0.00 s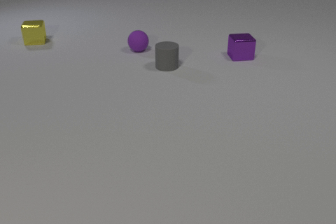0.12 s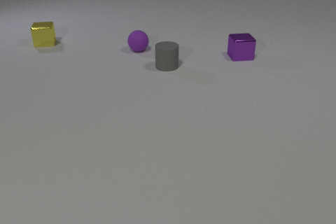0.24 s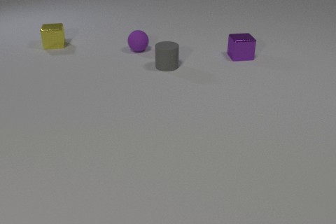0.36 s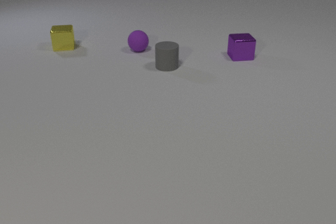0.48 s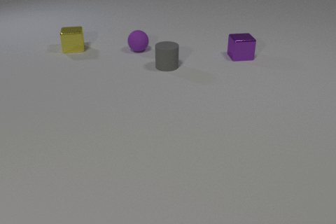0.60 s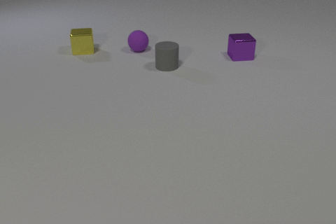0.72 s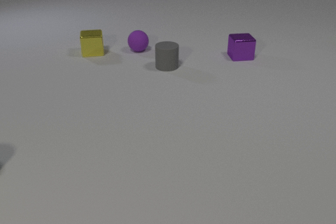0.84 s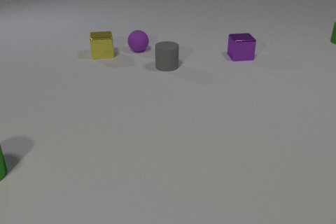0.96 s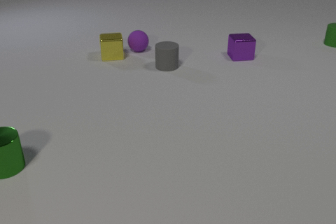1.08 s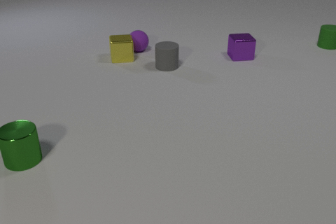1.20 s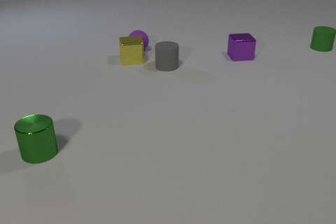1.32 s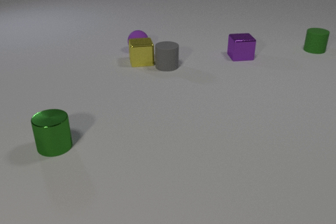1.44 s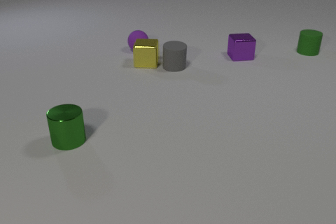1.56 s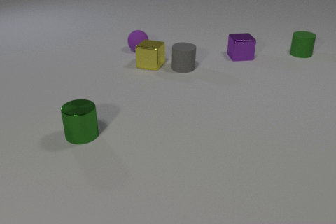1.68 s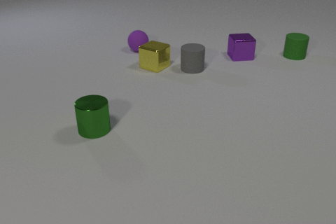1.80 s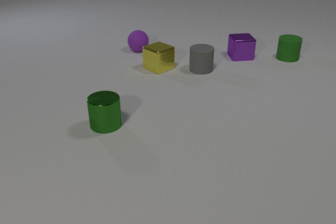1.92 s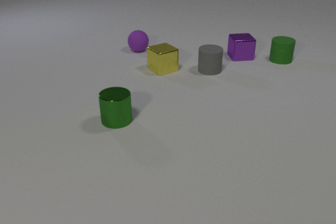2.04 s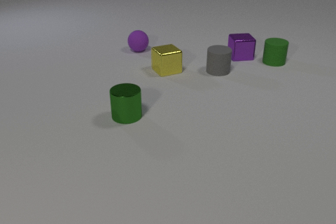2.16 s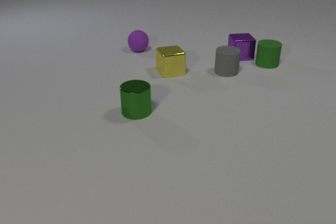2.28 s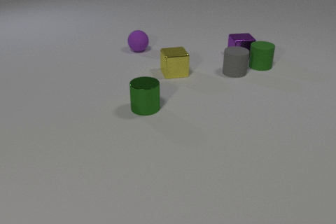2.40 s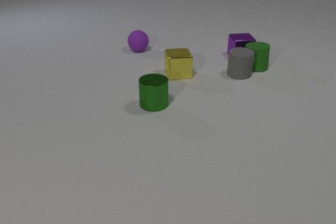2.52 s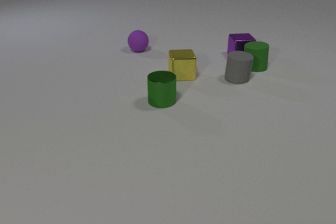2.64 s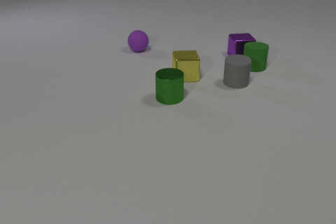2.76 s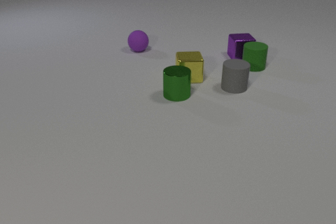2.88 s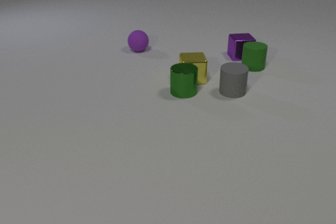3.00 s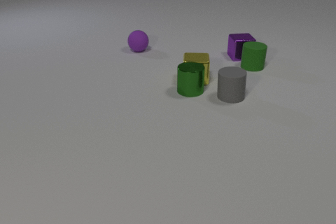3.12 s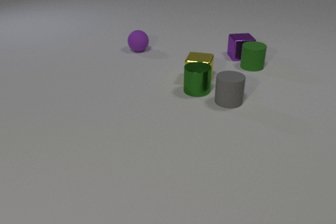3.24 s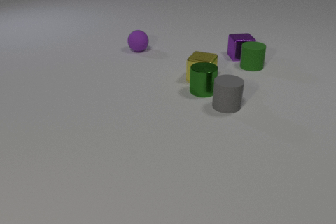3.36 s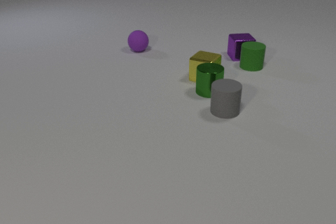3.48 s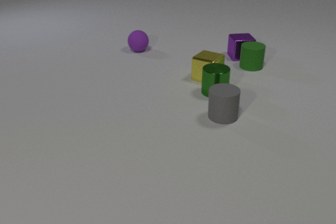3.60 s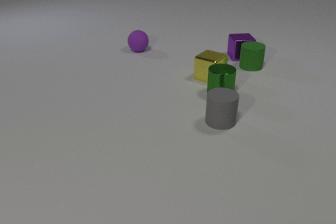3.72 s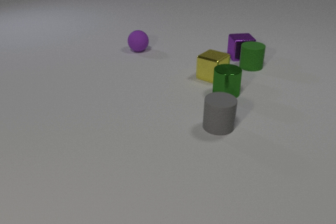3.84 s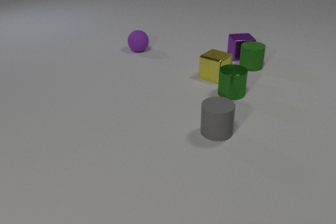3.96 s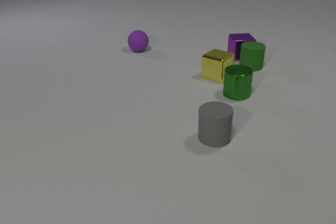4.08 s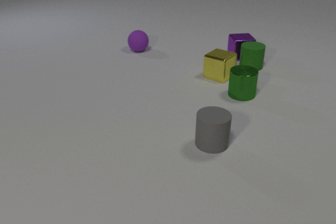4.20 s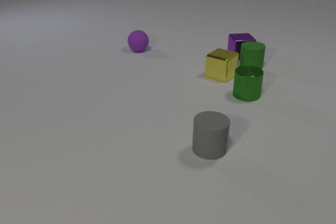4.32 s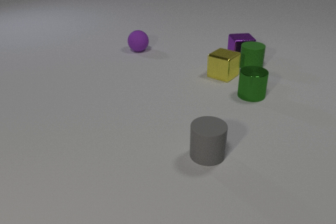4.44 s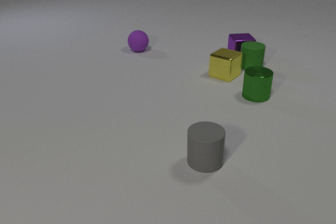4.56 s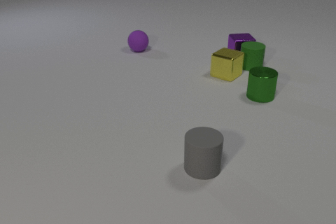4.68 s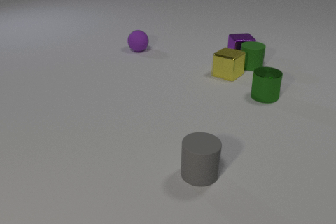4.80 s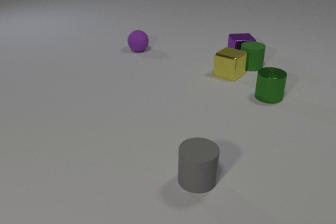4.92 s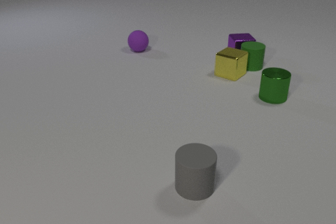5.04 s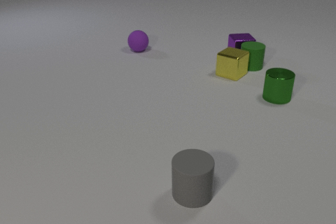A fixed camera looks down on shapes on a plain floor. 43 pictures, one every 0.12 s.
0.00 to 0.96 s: The yellow metal cube slides to the right and toward the camera. The green rubber cylinder comes in at the right edge, slides toward the camera and to the left. The green metal cylinder comes in at the left edge, slides to the right.
0.96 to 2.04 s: The yellow metal cube slides to the right and toward the camera, spins so that its near face slides to the left, clockwise seen from above. The gray rubber cylinder slides to the right. The green rubber cylinder slides toward the camera and to the left. The green metal cylinder slides to the right and away from the camera. The yellow metal cube and the gray rubber cylinder collide.
2.04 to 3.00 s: The yellow metal cube slides to the right and toward the camera, spins so that its near face slides to the left, clockwise seen from above. The gray rubber cylinder slides toward the camera. The green rubber cylinder slides to the left and toward the camera. The green metal cylinder slides to the right and away from the camera. The gray rubber cylinder and the green rubber cylinder collide. The yellow metal cube and the green metal cylinder collide.
3.00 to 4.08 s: The yellow metal cube slides to the right and away from the camera, spins clockwise seen from above by about 30 degrees, its near face sliding to the left. The gray rubber cylinder slides toward the camera. The green metal cylinder slides to the right.
4.08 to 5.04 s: The yellow metal cube slides to the right and away from the camera. The gray rubber cylinder slides toward the camera. The green metal cylinder slides to the right.
What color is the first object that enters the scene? green.
How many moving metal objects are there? 2.
How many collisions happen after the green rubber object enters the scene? 3.
